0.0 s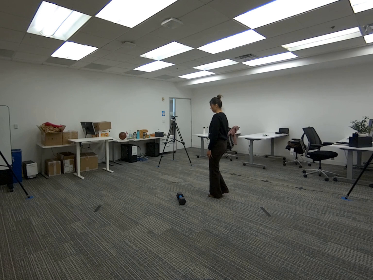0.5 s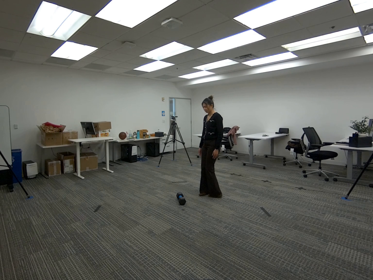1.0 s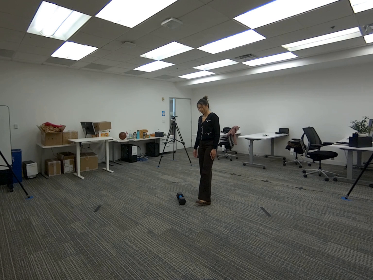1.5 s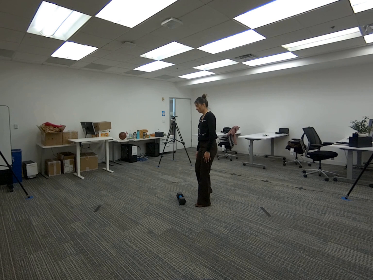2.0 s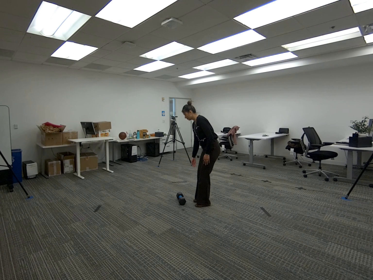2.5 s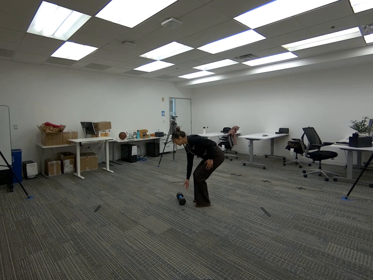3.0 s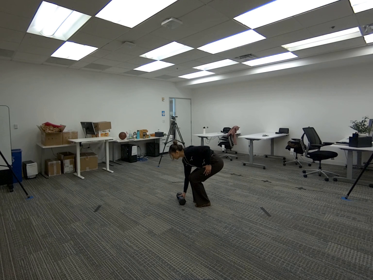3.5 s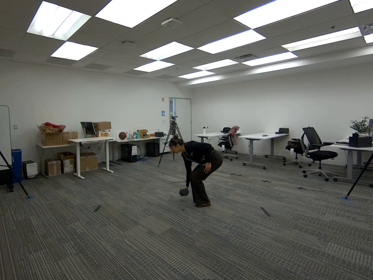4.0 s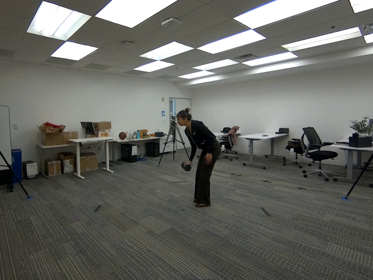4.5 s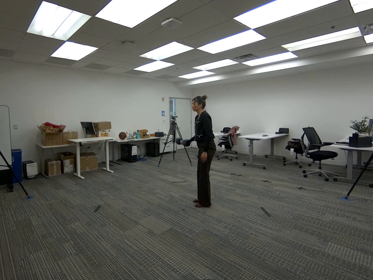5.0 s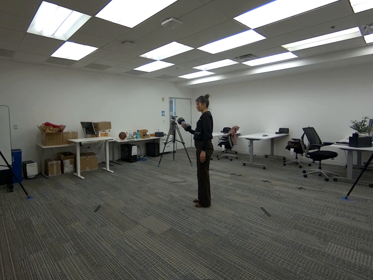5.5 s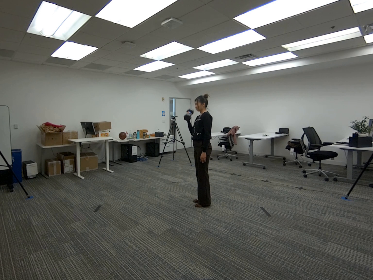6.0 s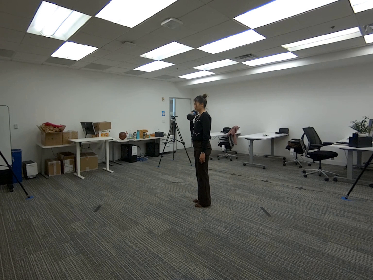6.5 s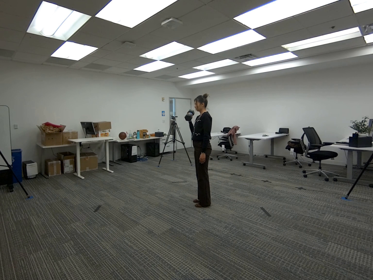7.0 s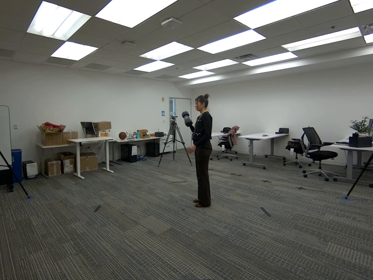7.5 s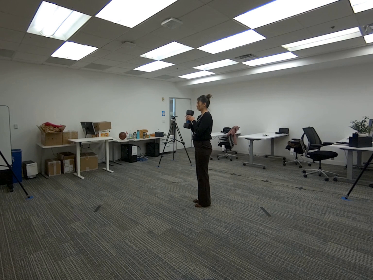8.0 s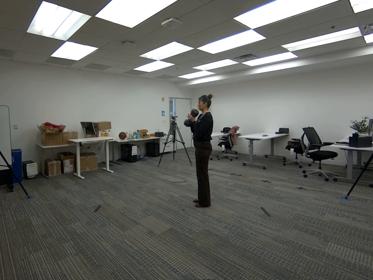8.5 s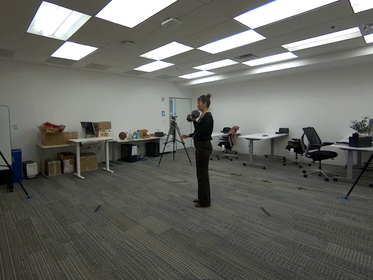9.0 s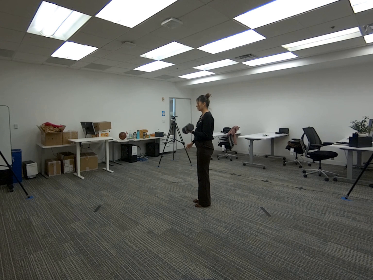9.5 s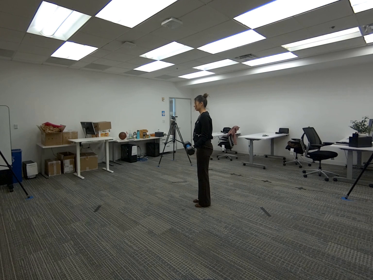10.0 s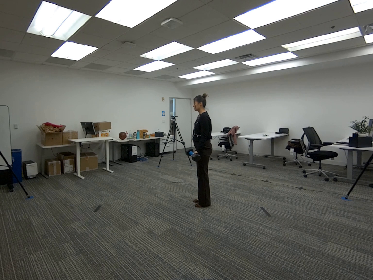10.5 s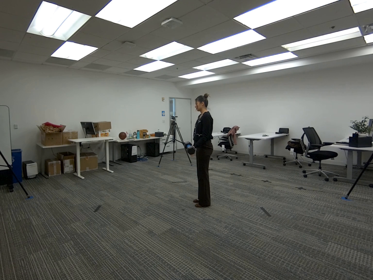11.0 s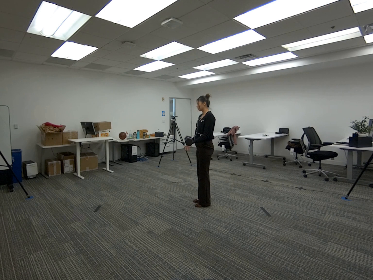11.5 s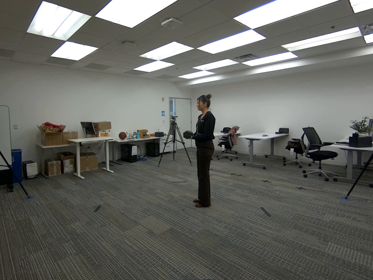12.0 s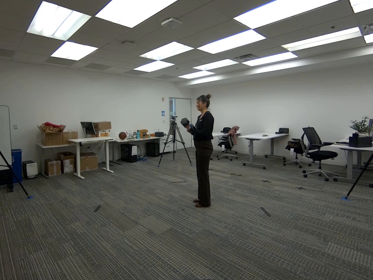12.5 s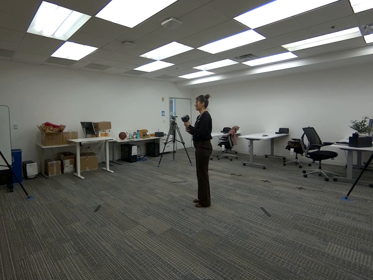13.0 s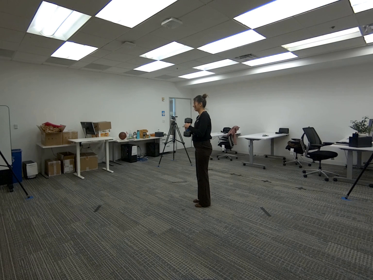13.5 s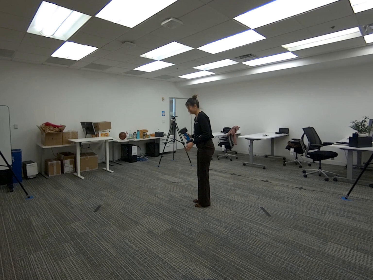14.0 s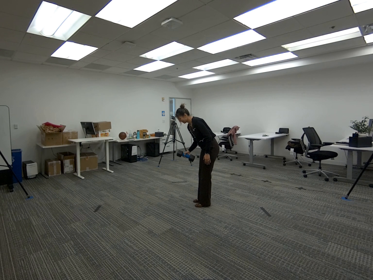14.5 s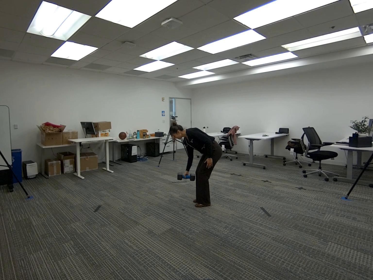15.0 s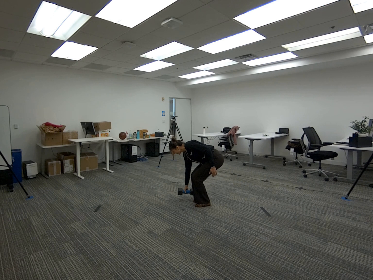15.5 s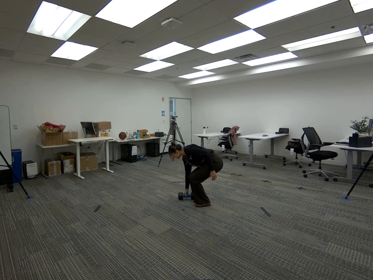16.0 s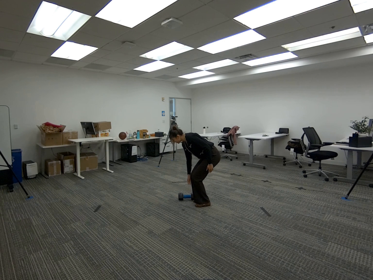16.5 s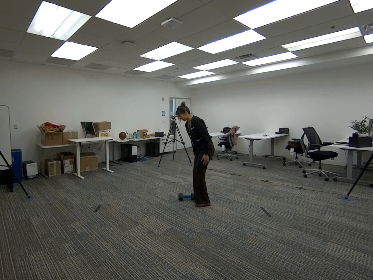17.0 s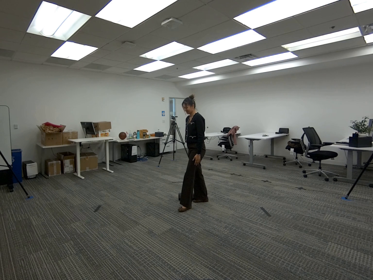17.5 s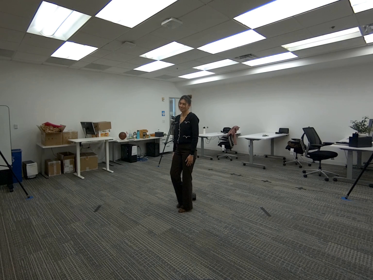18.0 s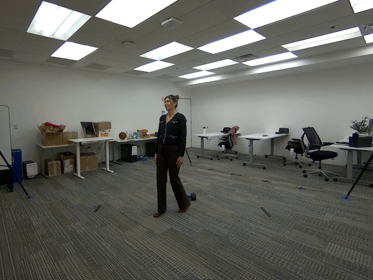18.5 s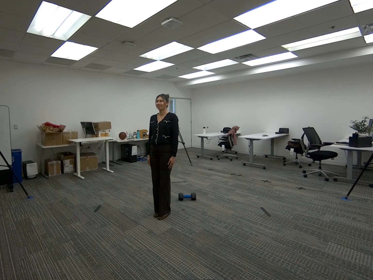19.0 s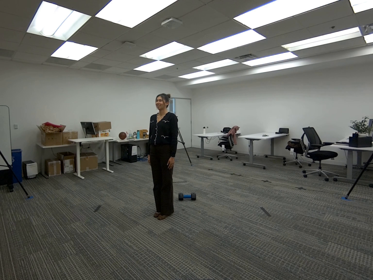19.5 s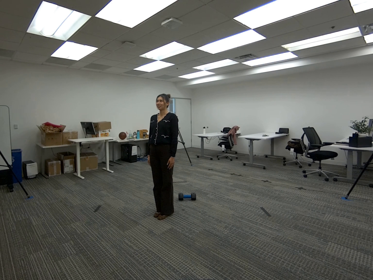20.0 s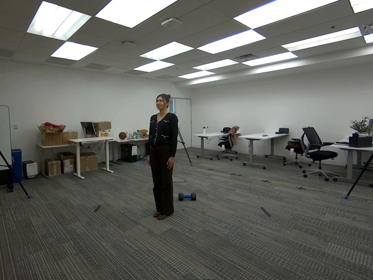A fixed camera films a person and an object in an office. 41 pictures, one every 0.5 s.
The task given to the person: Walk to the dumbbell and pick it up with your right hand, keeping your arm extended. Perform a bicep curl by bending your elbow, then pass the dumbbell to your left hand. Lower the left arm, perform a bicep curl, and pass the dumbbell back to your right hand. Continue alternating curls between hands until finished, then place the dumbbell back on the ground.
